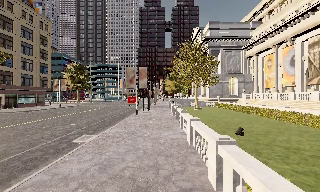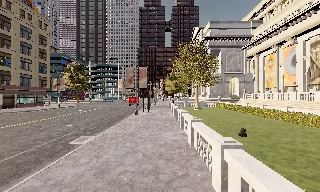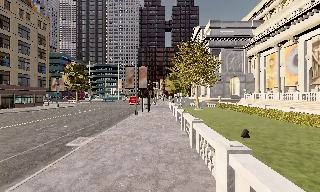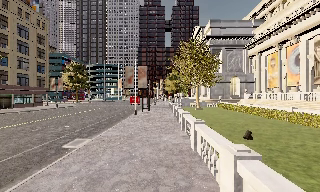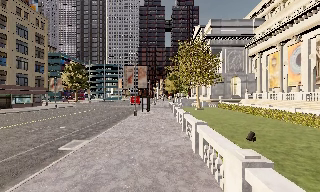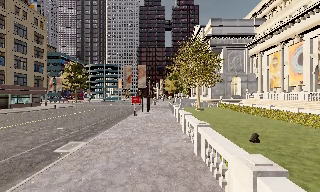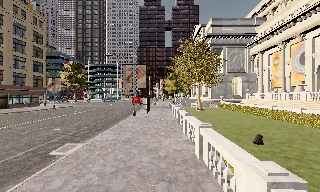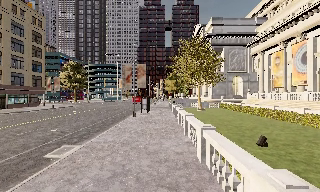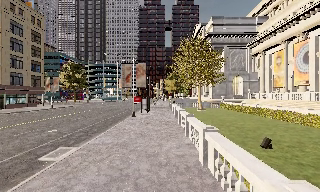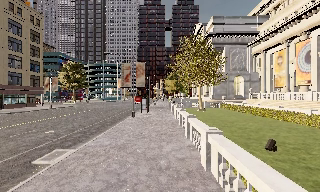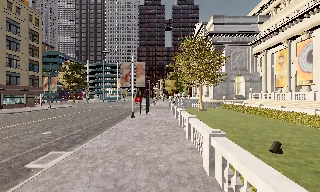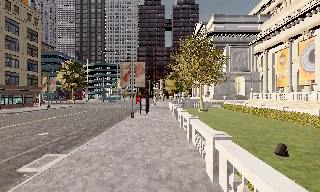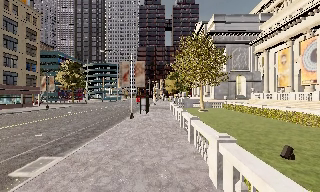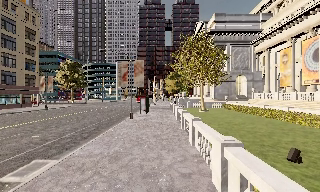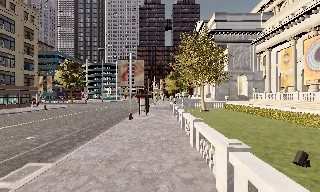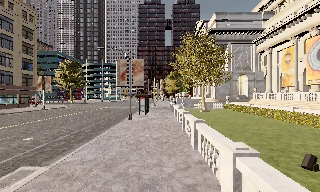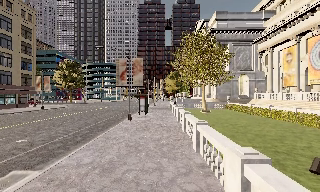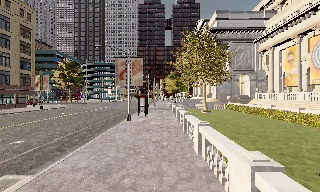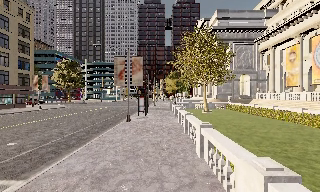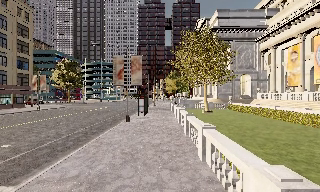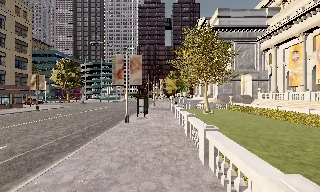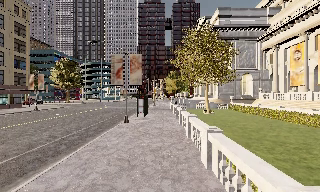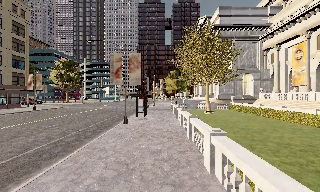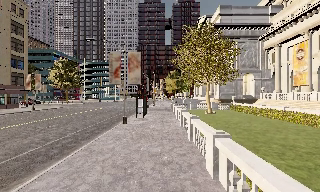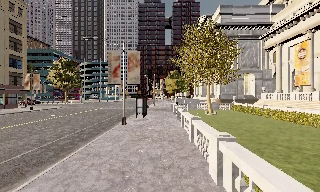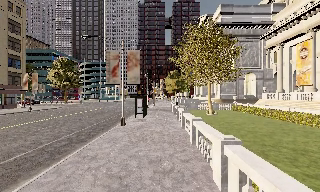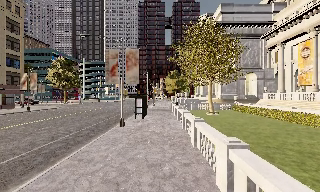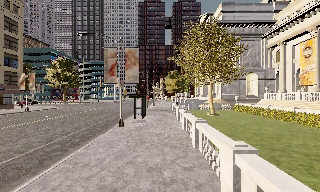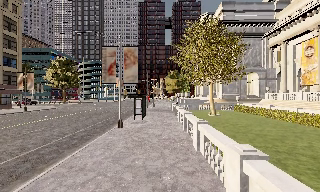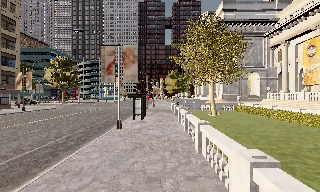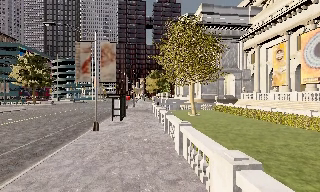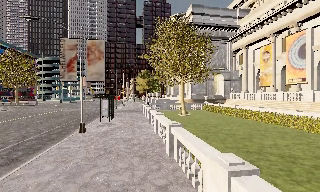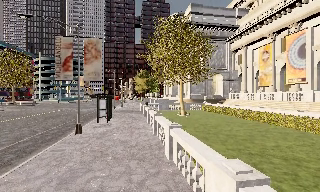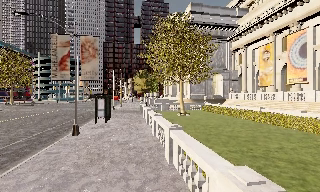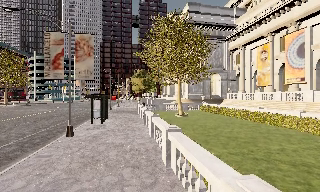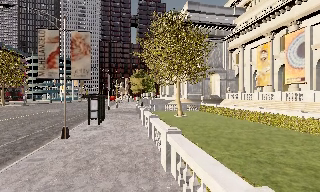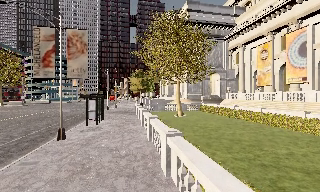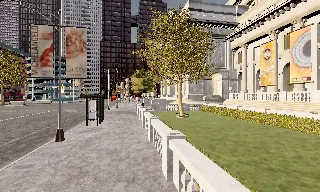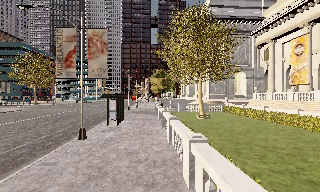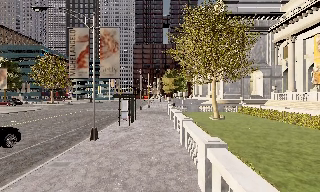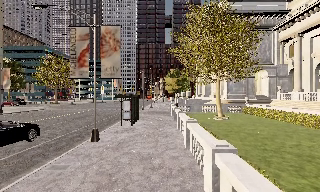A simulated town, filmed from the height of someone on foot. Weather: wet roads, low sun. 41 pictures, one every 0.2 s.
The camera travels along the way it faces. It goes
forward.
0.0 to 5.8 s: The camera travels forward, about 10 m, so what stands in front looms larger.
5.8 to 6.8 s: The camera swings to its right by about 10 degrees, and the scene slides to the left. It travels forward, about 1.5 m, so what stands in front looms larger.
6.8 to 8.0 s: The scene slides to the right, as the camera pans about 10 degrees to its left. It travels forward, about 2 m, so what stands in front looms larger.
The film runs forward here.
